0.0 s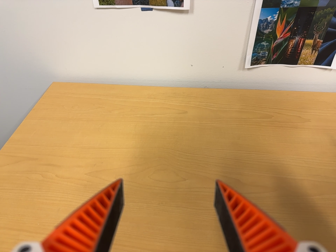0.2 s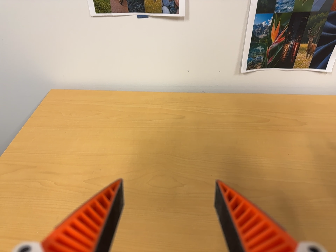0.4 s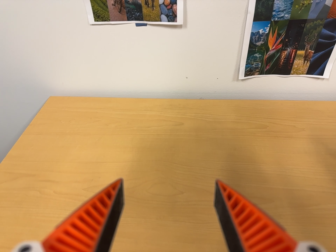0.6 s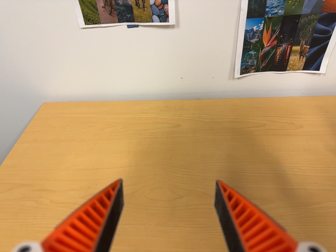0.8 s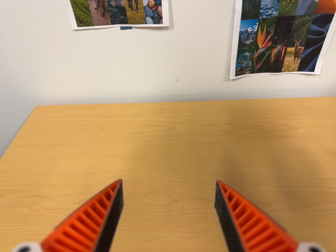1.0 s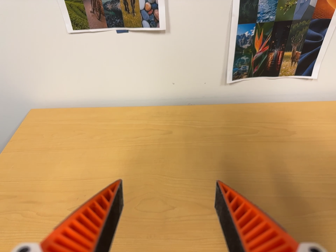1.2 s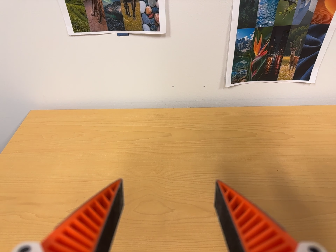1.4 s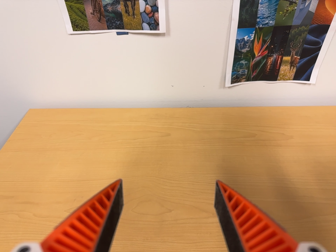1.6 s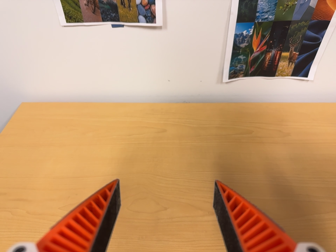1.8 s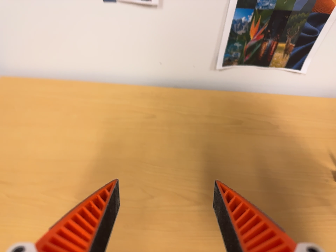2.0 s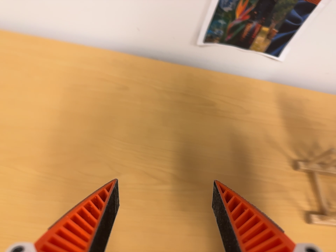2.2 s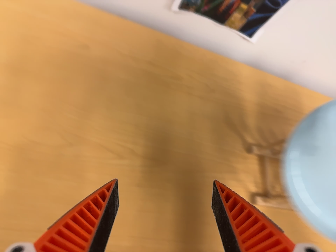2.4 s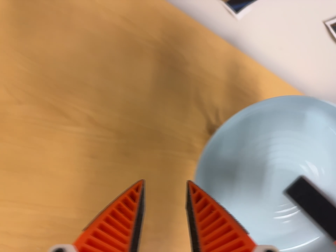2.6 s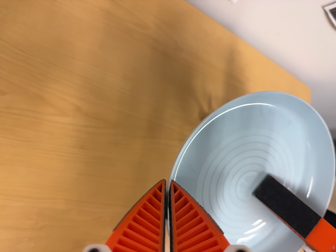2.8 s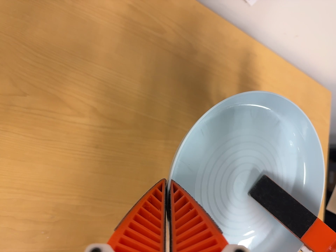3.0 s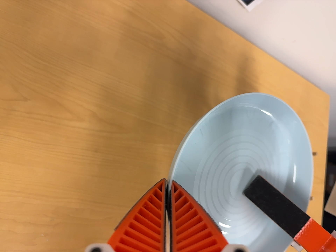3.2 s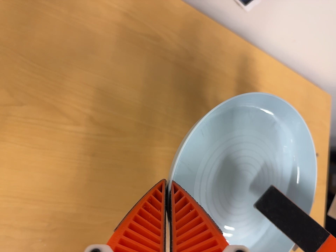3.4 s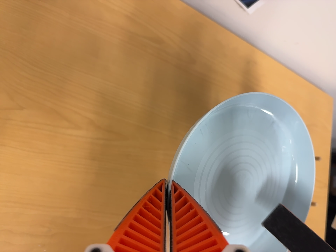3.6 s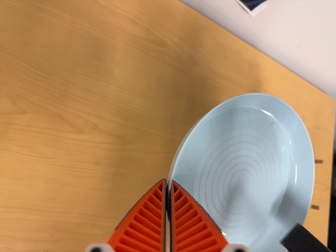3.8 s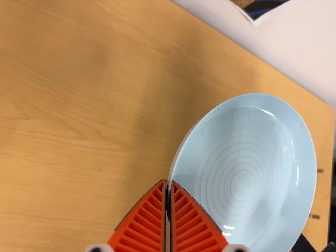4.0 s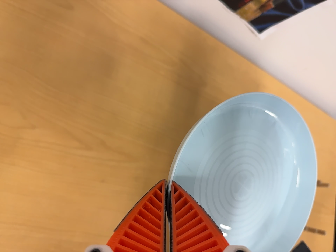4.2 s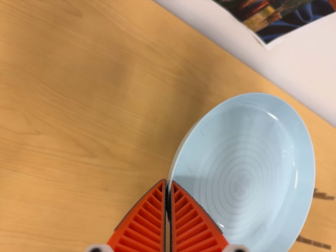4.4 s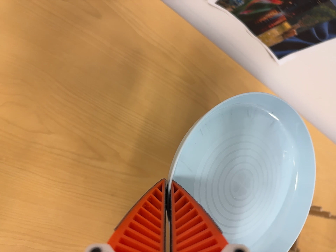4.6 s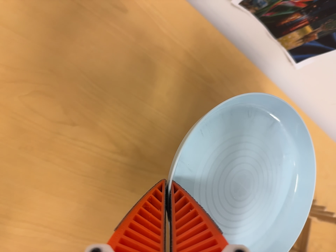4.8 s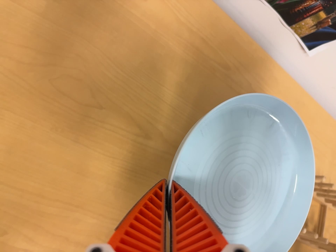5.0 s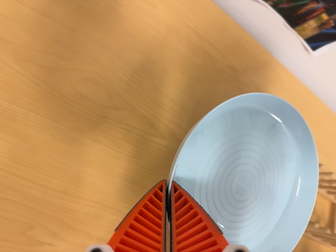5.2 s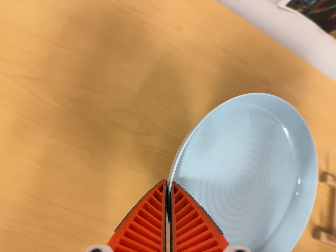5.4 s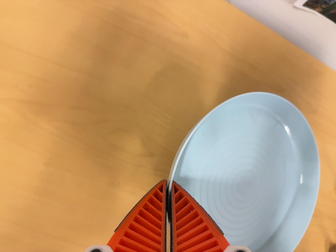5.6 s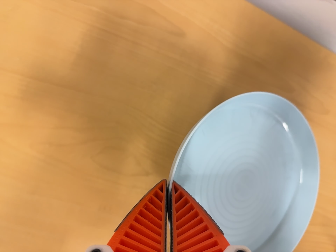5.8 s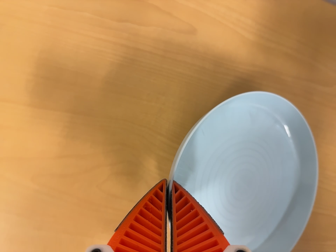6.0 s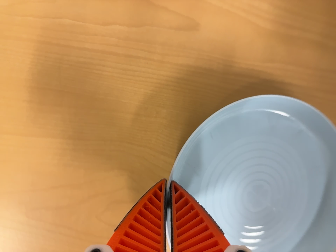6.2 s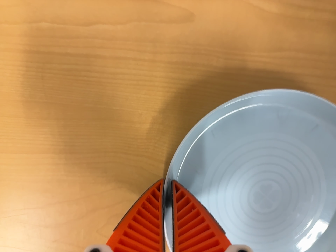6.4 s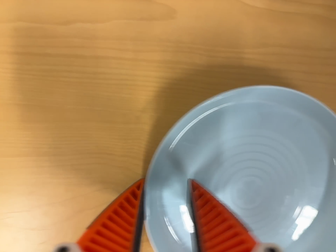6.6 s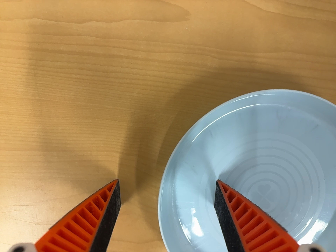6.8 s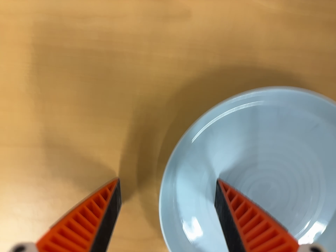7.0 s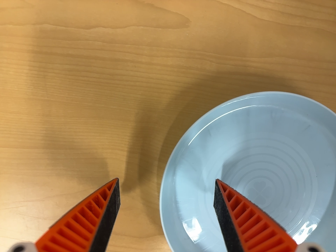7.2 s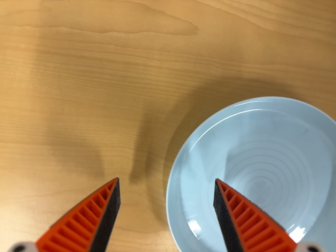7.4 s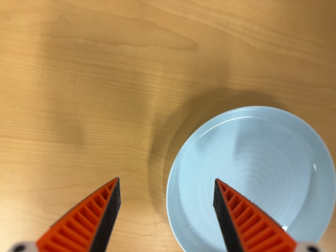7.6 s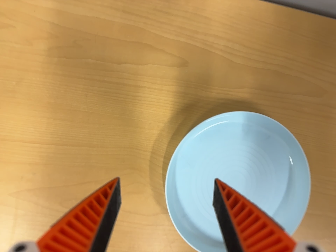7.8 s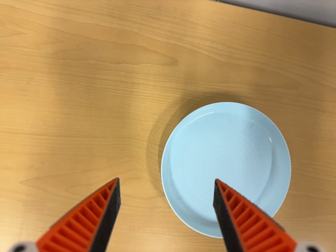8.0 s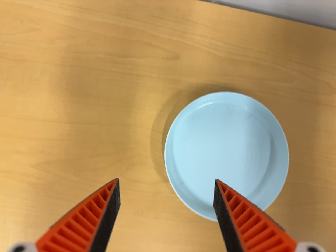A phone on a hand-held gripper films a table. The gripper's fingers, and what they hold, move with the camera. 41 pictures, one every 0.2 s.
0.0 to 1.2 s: The camera shifts only a little, or ends up much as it began.
1.2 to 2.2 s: The camera swings to its right by about 25 degrees, and the scene slides to the left. It travels toward the top of its view and forward, about 10 cm. Its aim tips toward the bottom of its view by about 25 degrees, and the scene shifts upward. It rolls about its line of sight by about 15 degrees, and the scene rotates clockwise.
2.2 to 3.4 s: The camera travels toward the top of its view, about 7 cm. Its aim tips toward the bottom of its view by about 15 degrees. It rolls about its line of sight by about 10 degrees, and the scene rotates clockwise.
3.4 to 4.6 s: The camera travels to its left, about 9 cm, so close, fixed things drift to the right. Its aim tips toward the top of its view by about 10 degrees, and the scene shifts downward. It rolls about its line of sight by about 10 degrees, and the scene rotates clockwise.
4.6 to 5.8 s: The scene slides to the right, as the camera pans about 20 degrees to its left. It travels toward the top of its view and forward, about 14 cm. Its aim tips toward the bottom of its view by about 10 degrees. It rolls about its line of sight by about 10 degrees, and the scene rotates counterclockwise.
5.8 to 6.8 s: The camera travels forward, toward the top of its view and to its right, about 10 cm, so what stands in front looms larger. Its aim tips toward the bottom of its view by about 10 degrees.
6.8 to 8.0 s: The camera travels backward and toward the bottom of its view, about 18 cm, so what stands in front gets smaller. Its aim tips toward the top of its view by about 15 degrees.
The film runs backward here.
